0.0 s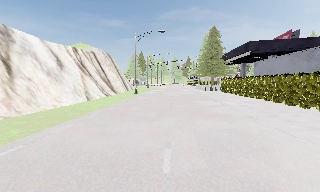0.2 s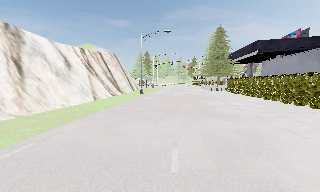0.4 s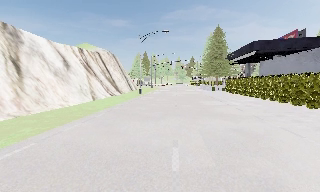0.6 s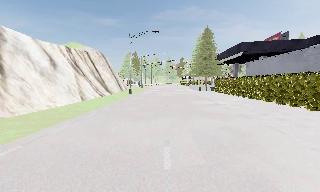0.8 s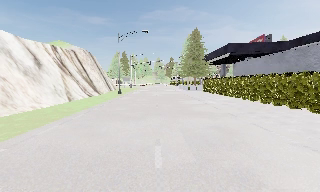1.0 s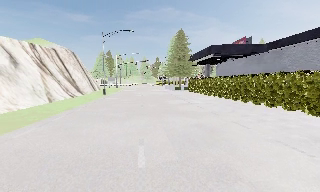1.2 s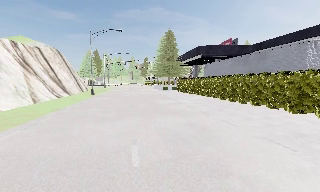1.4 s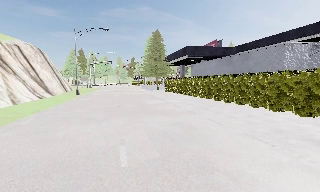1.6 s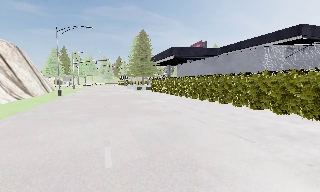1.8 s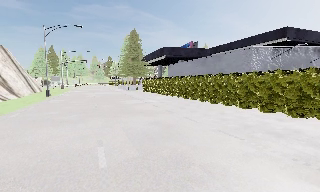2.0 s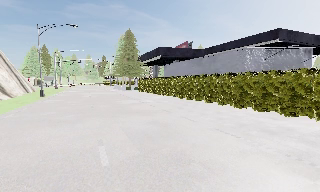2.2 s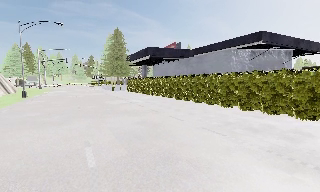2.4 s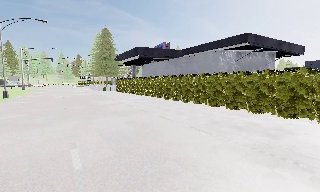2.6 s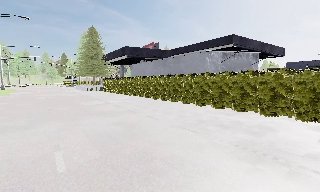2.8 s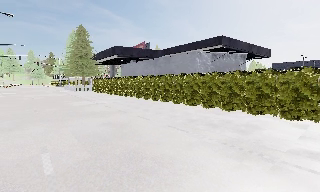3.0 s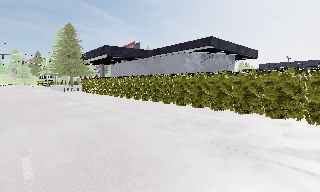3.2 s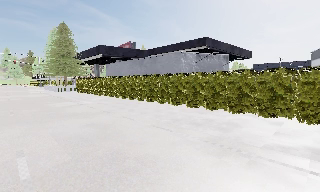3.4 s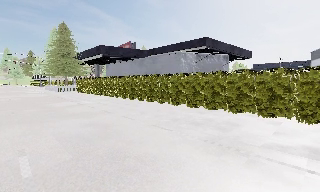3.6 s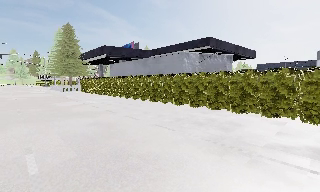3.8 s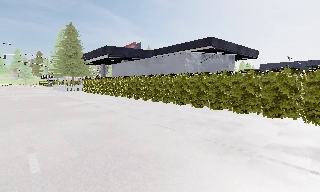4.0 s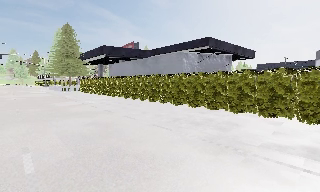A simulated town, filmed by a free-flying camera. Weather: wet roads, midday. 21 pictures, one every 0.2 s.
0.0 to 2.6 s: The camera swings to its right by about 40 degrees, and the scene slides to the left. It travels backward, about 0.5 m.
2.6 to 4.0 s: The camera shifts only a little, or ends up much as it began.
The film runs backward here.
